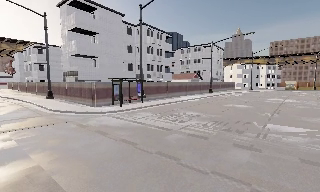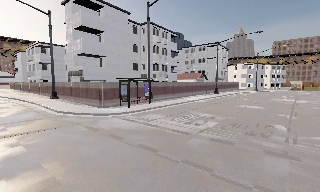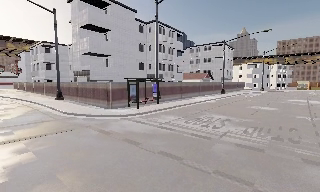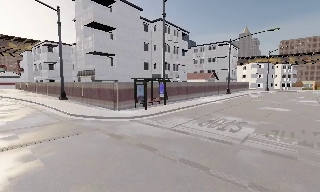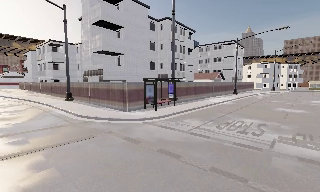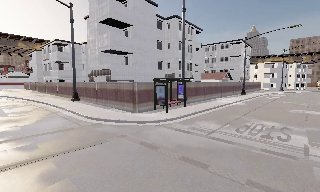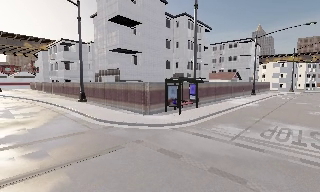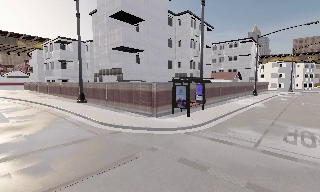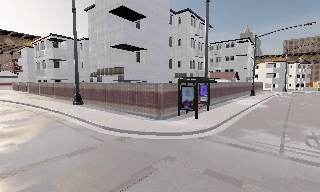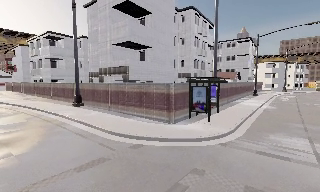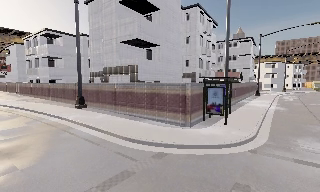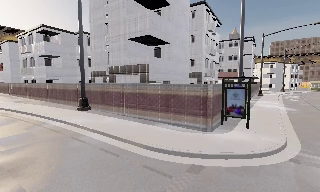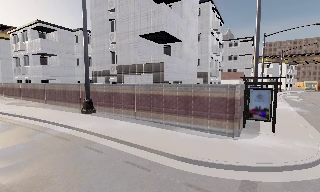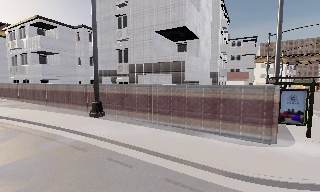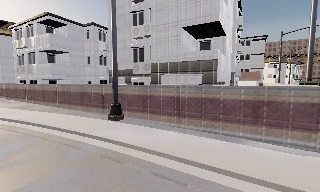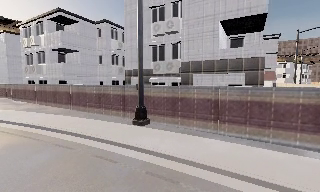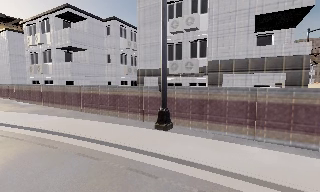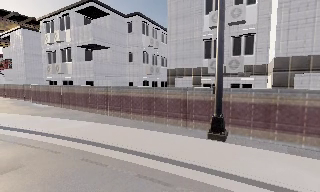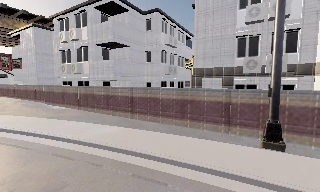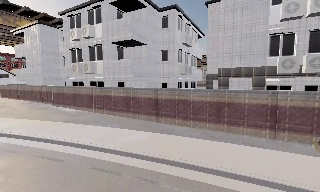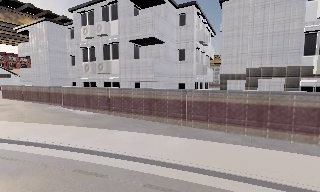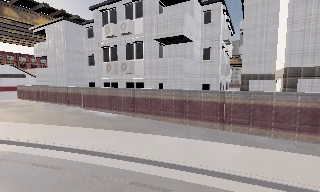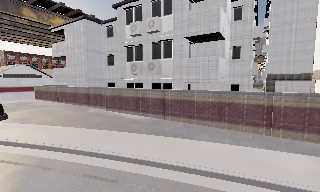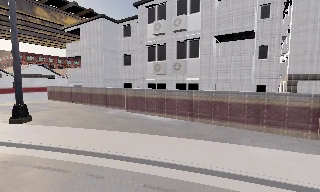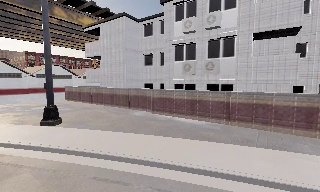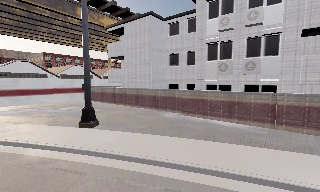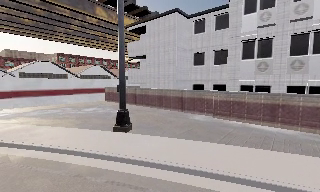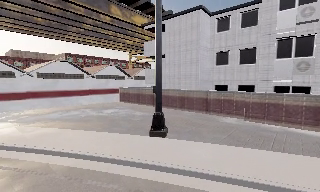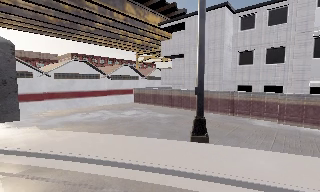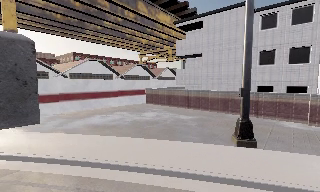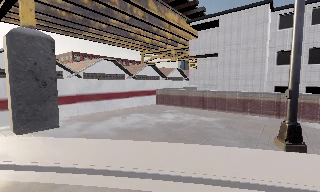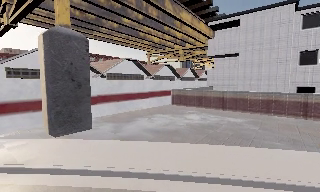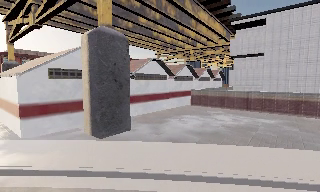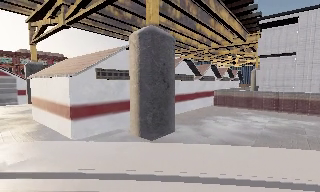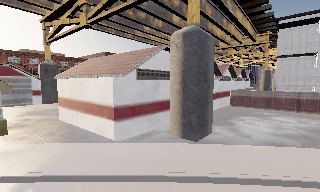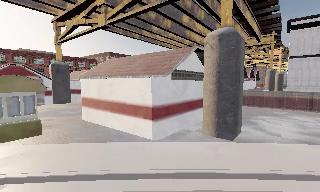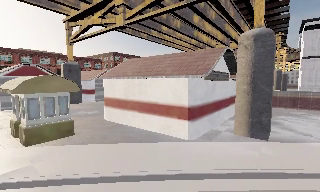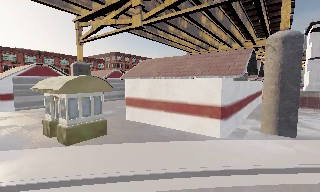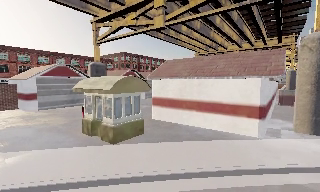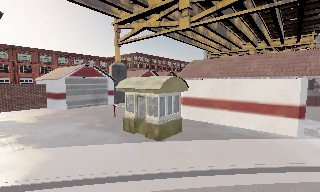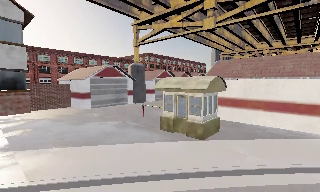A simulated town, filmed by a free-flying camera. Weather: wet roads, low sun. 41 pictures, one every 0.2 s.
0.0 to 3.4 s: The camera travels to its left and forward, about 20 m, so close, fixed things drift to the right. It gains speed.
3.4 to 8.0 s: The scene slides to the right, as the camera pans about 10 degrees to its left. It travels to its left, about 40 m, so close, fixed things drift to the right.
The film runs forward here.
